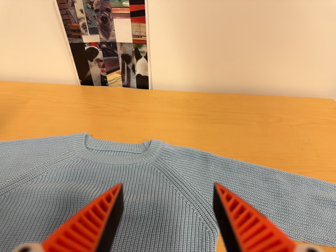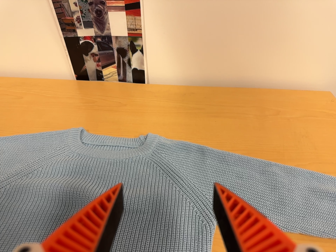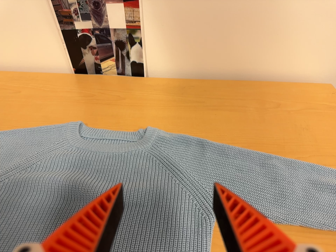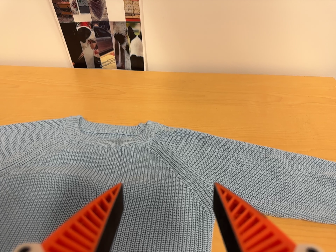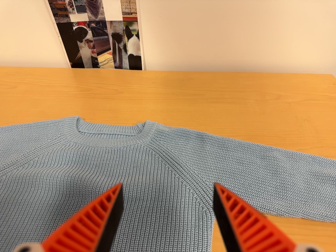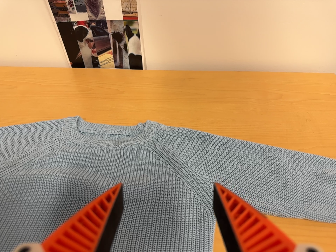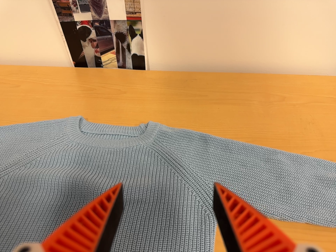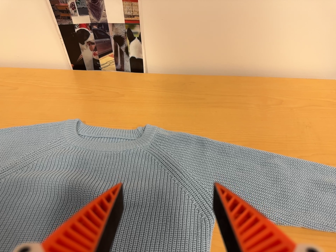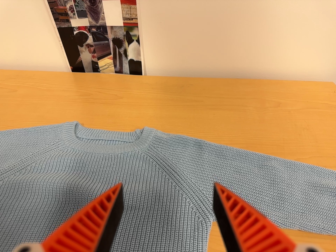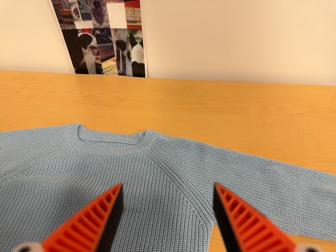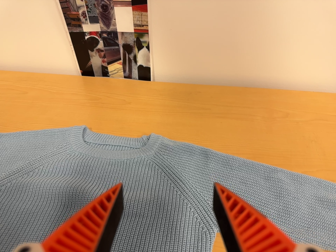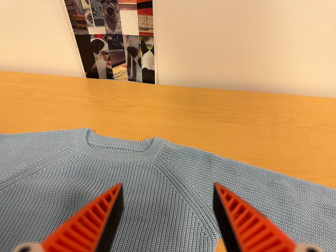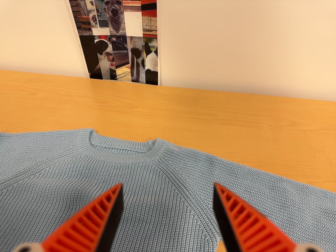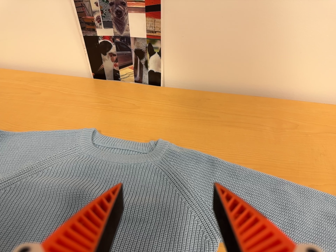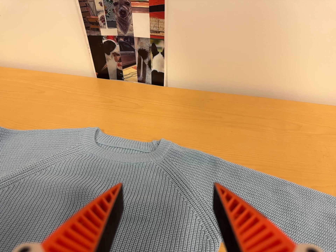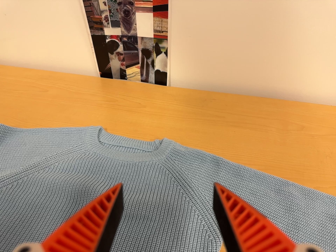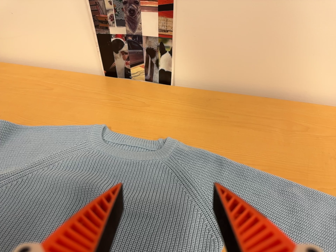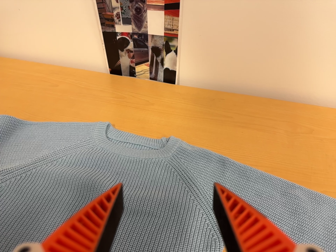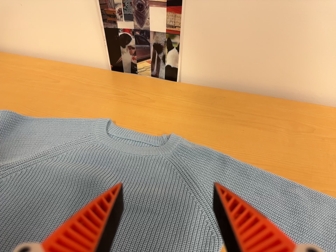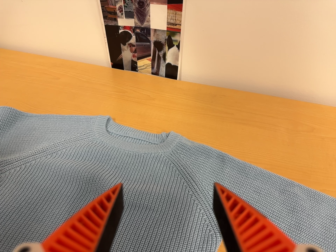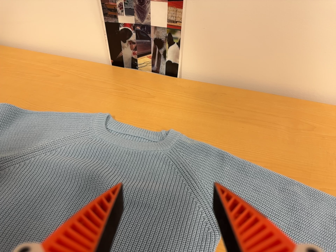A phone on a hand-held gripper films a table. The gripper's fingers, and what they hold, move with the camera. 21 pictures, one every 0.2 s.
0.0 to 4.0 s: The camera rolls about its line of sight by about 10 degrees, and the scene rotates clockwise.
The film runs backward here.
